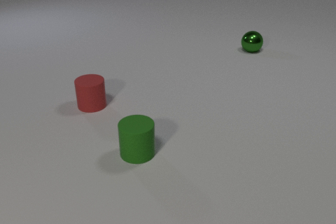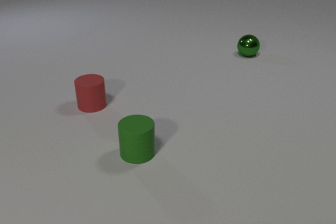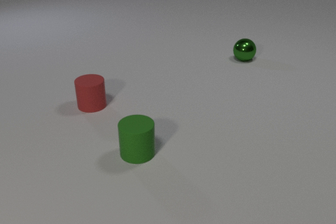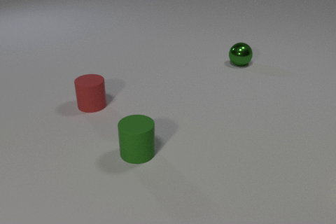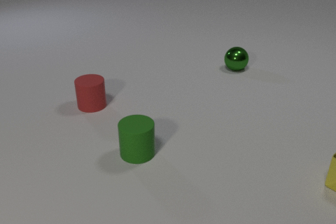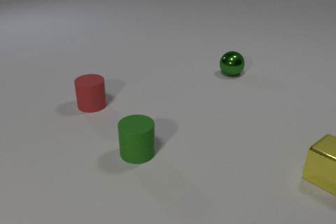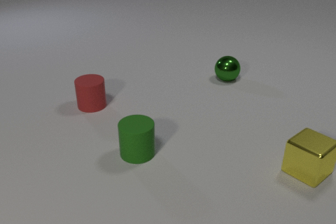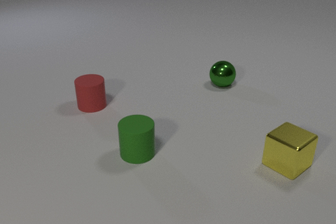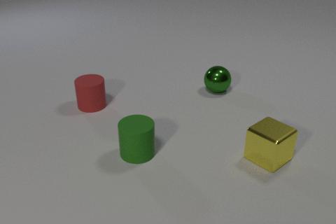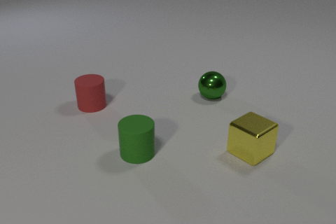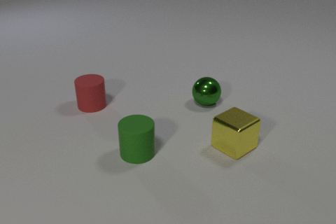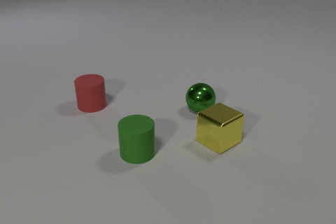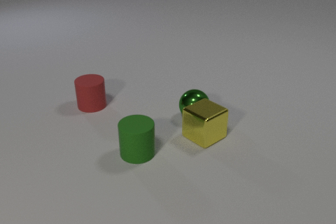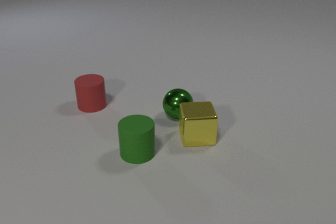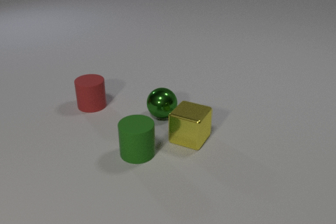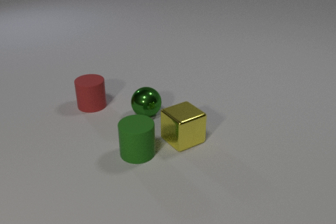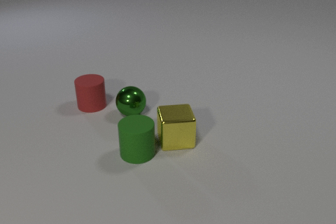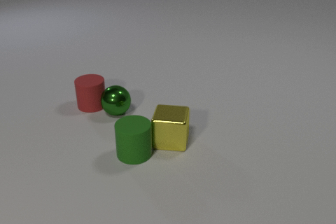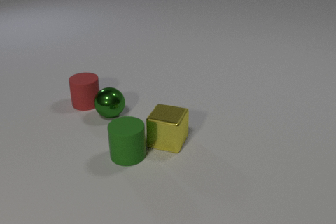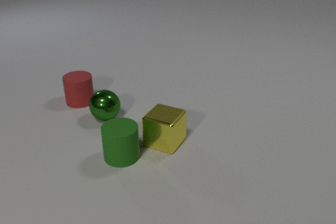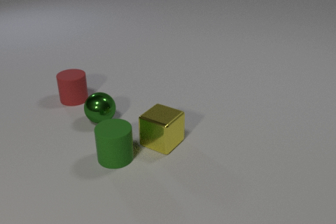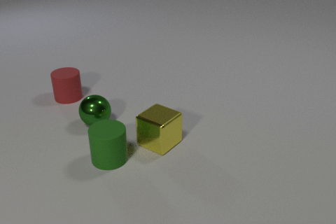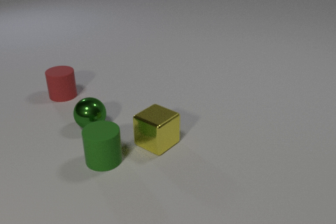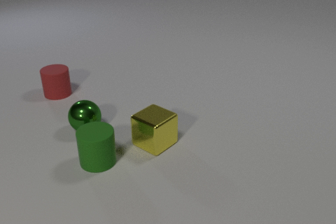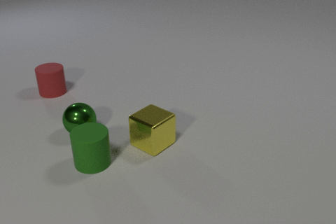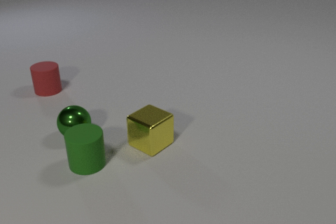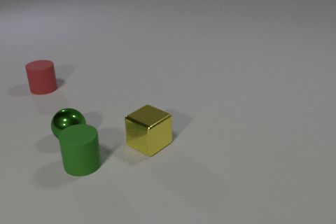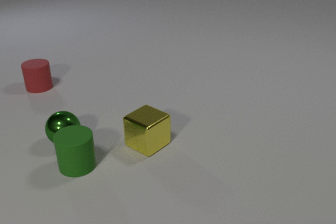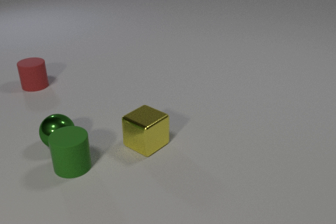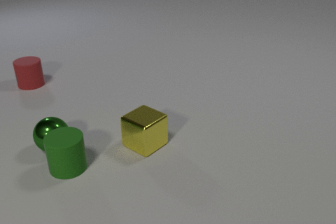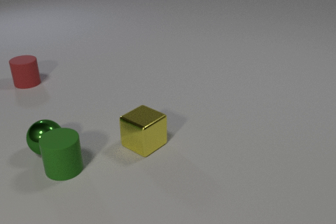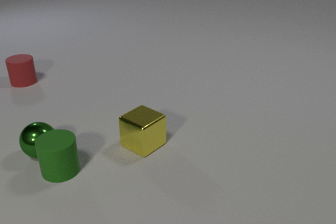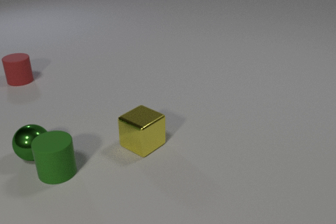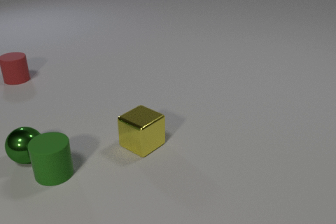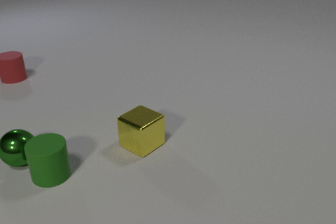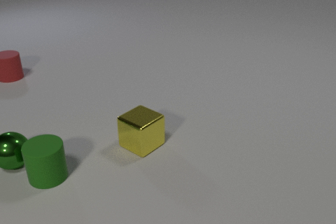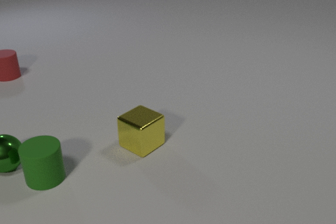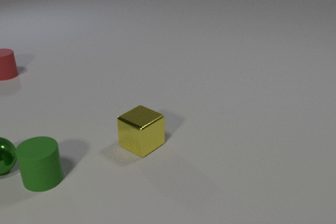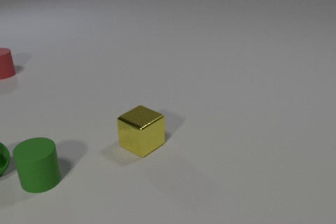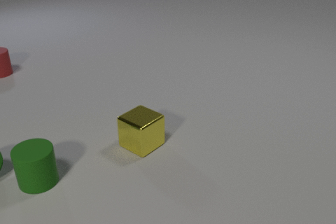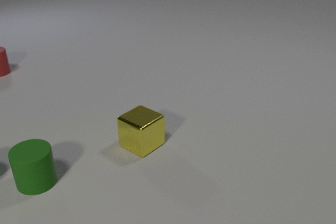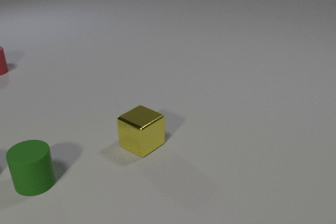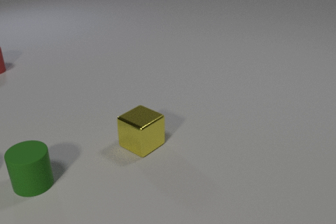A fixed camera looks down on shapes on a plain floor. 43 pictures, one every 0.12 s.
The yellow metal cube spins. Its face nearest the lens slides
to the left.
The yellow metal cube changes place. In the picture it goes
to the left.
0.00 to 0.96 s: The yellow metal cube comes in at the right edge, slides to the left. The green metal sphere rolls toward the camera.
0.96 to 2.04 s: The yellow metal cube slides to the left, spins so that its near face slides to the left, clockwise seen from above. The green metal sphere rolls to the left and toward the camera. The yellow metal cube and the green metal sphere collide. The yellow metal cube and the green rubber cylinder collide.
2.04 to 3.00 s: The yellow metal cube slides to the left, spins so that its near face slides to the left, clockwise seen from above. The green metal sphere rolls to the left and toward the camera. The red rubber cylinder slides away from the camera and to the left. The green rubber cylinder slides to the left. The green metal sphere and the red rubber cylinder collide.
3.00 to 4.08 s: The yellow metal cube slides to the left. The green metal sphere rolls to the left and toward the camera. The red rubber cylinder slides away from the camera and to the left. The green rubber cylinder slides to the left. The green metal sphere and the green rubber cylinder collide.
4.08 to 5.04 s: The green metal sphere rolls to the left, leaves at the left edge. The red rubber cylinder slides away from the camera and to the left. The green rubber cylinder slides to the left and toward the camera.
What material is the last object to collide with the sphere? rubber.
What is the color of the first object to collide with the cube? green.
Are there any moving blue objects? no.
